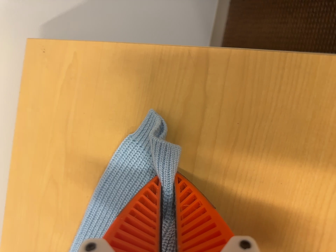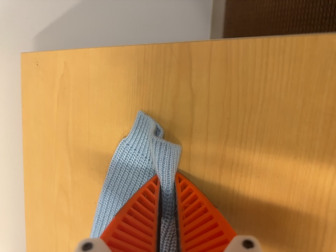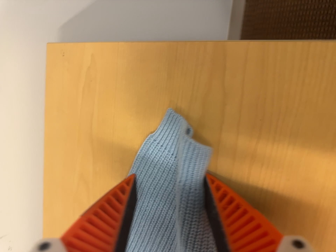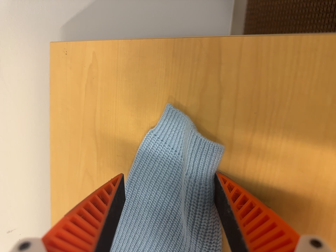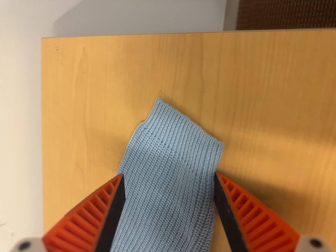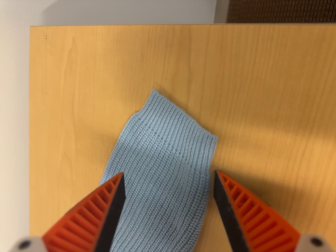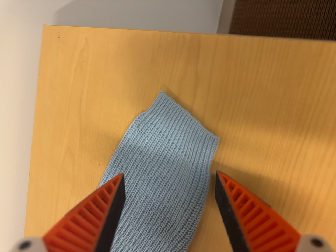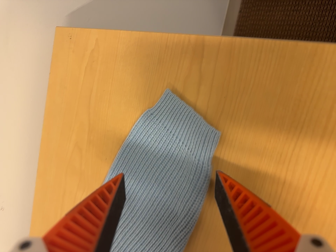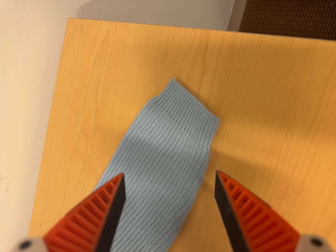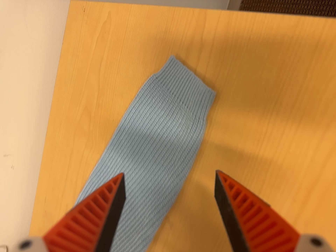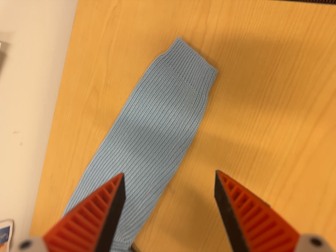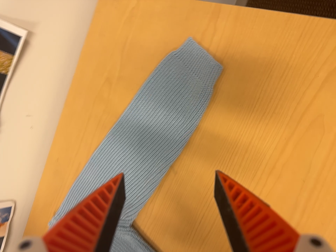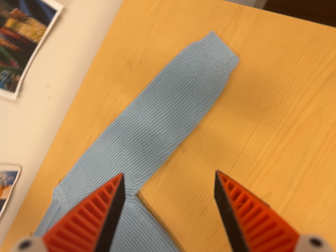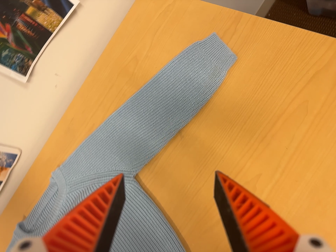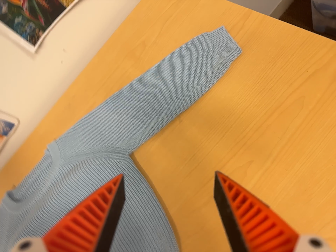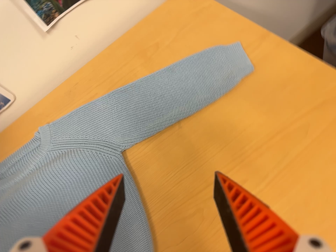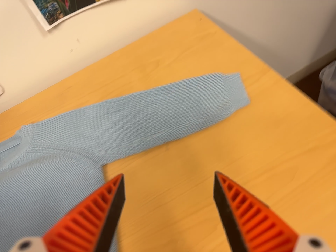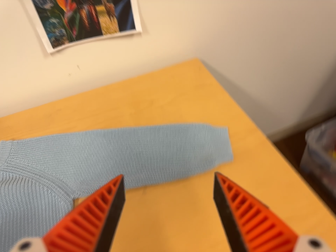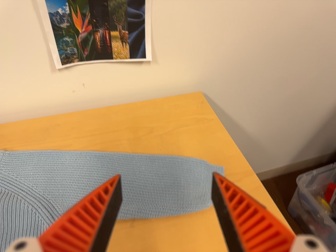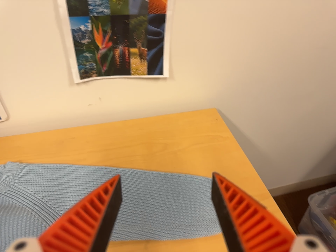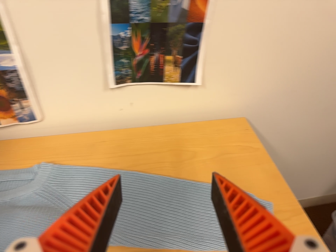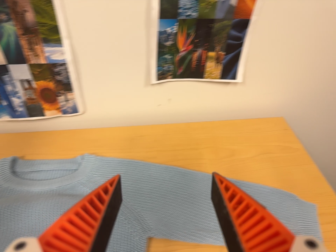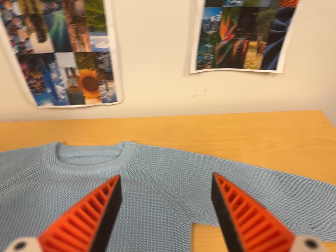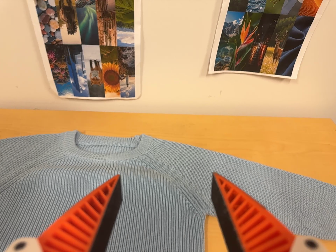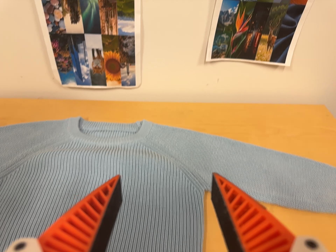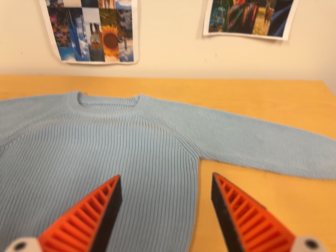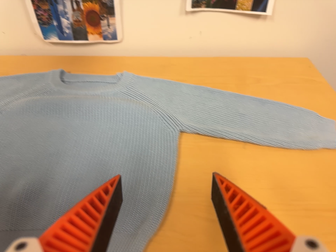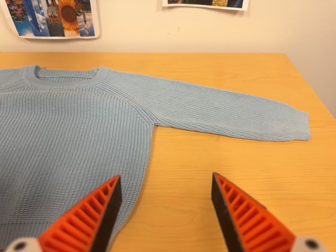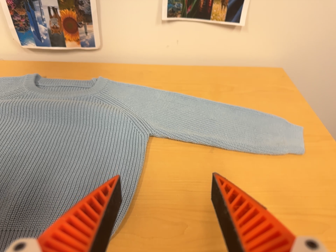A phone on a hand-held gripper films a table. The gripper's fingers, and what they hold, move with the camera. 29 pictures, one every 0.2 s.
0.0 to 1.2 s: The camera shifts only a little, or ends up much as it began.
1.2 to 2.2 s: The camera travels backward and toward the bottom of its view, about 18 cm, so what stands in front gets smaller. It rolls about its line of sight by about 10 degrees, and the scene rotates clockwise.
2.2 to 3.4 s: The camera pans to its right by about 10 degrees. It travels toward the bottom of its view, backward and to its left, about 14 cm. Its aim tips toward the top of its view by about 20 degrees. It rolls about its line of sight by about 45 degrees, and the scene rotates clockwise.
3.4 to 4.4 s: The camera travels to its left, about 18 cm, so close, fixed things drift to the right. It rolls about its line of sight by about 15 degrees, and the scene rotates clockwise.
4.4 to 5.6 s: The camera travels toward the bottom of its view, about 18 cm, so close, fixed things drift upward.
The film runs backward here.
